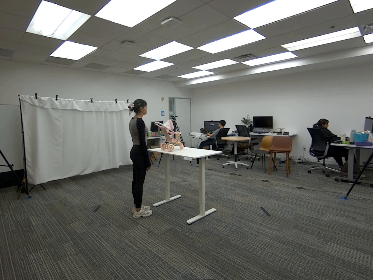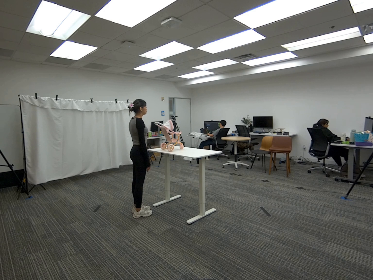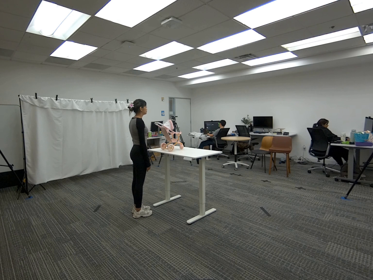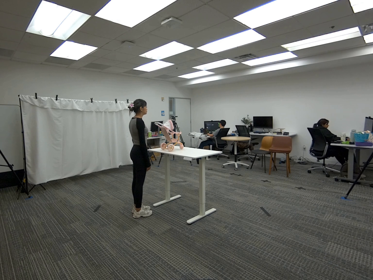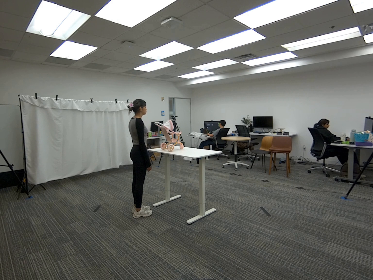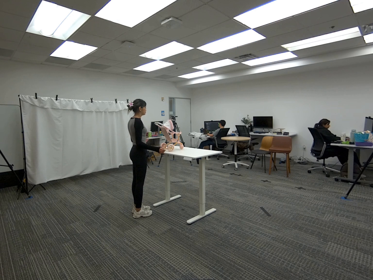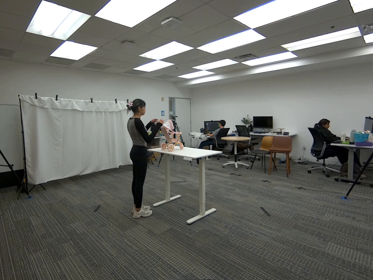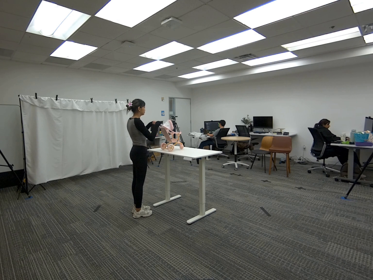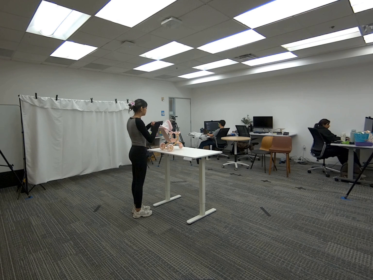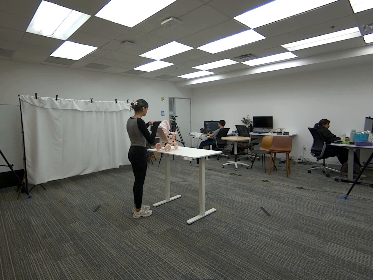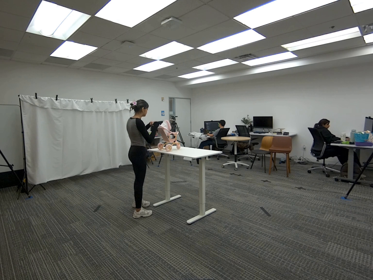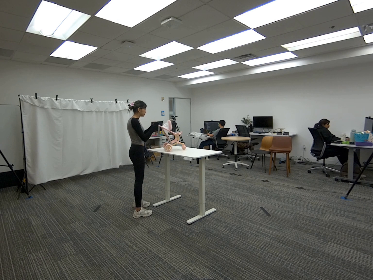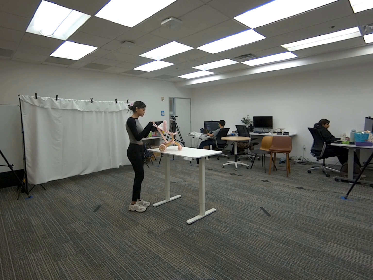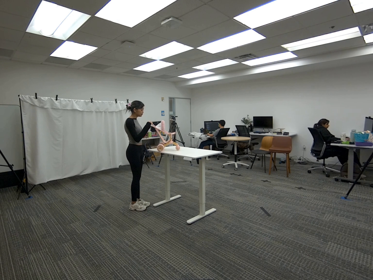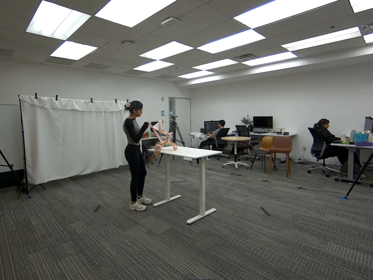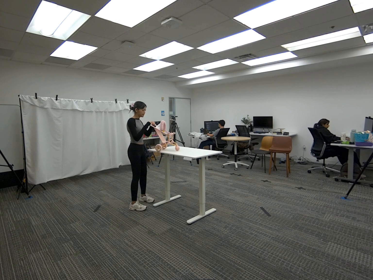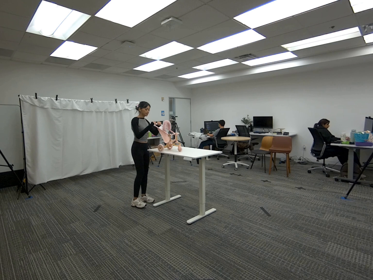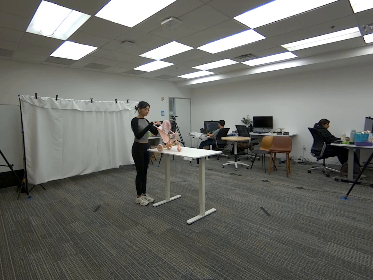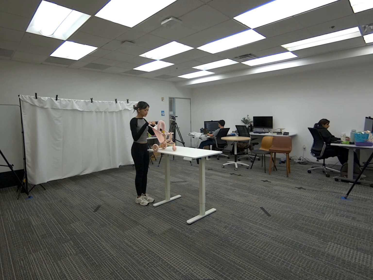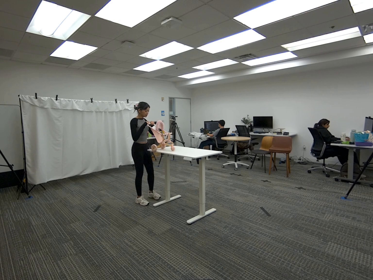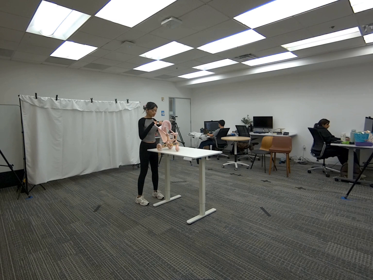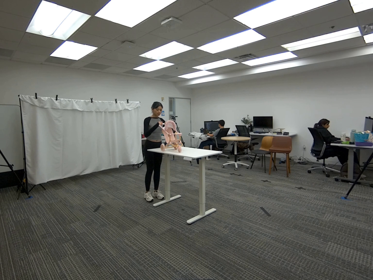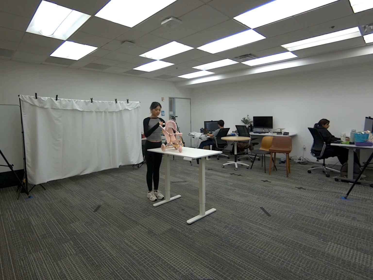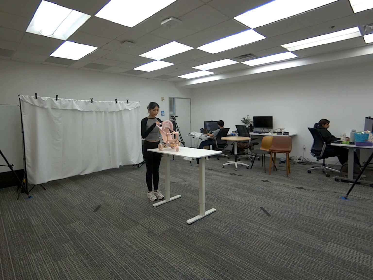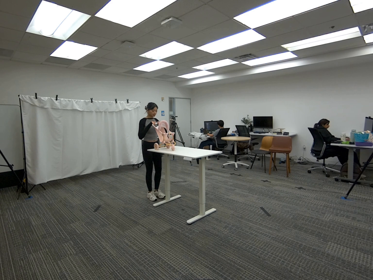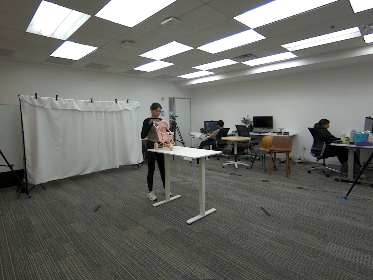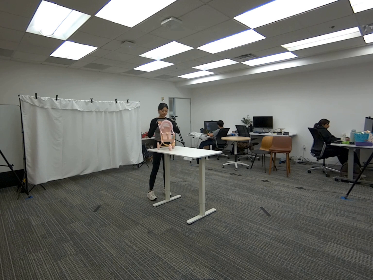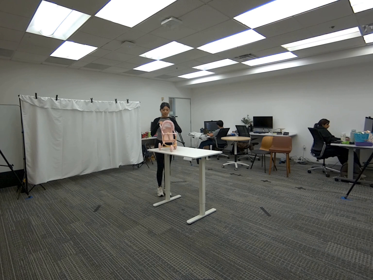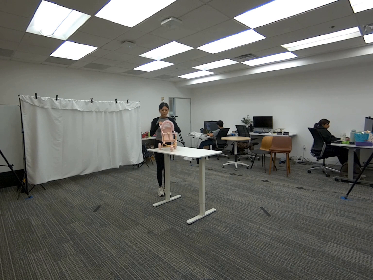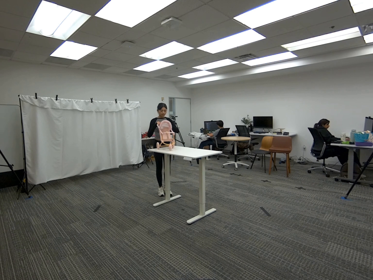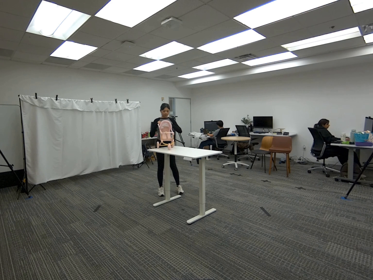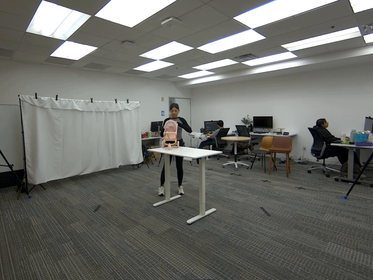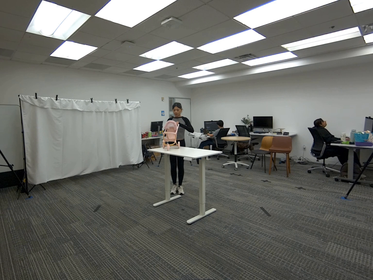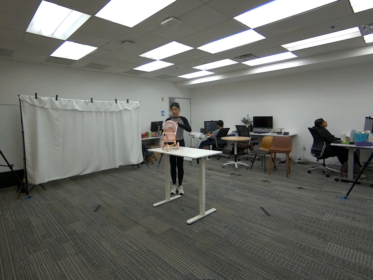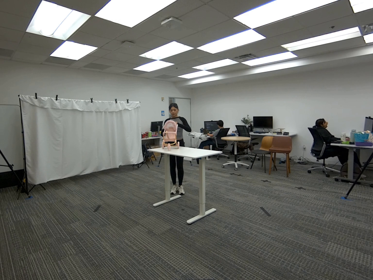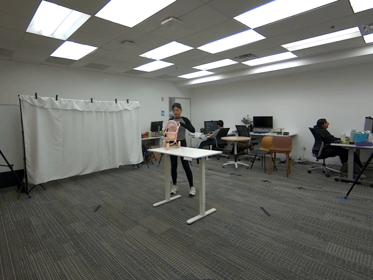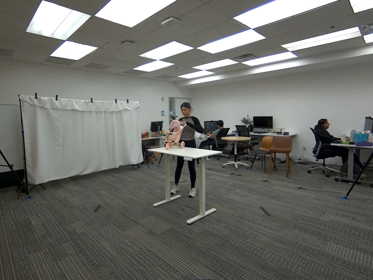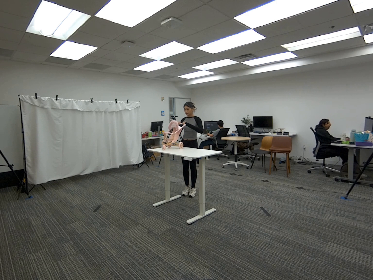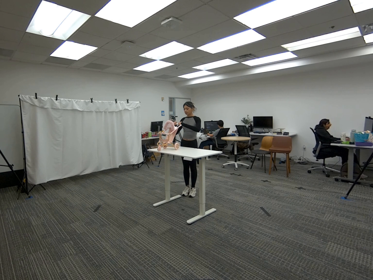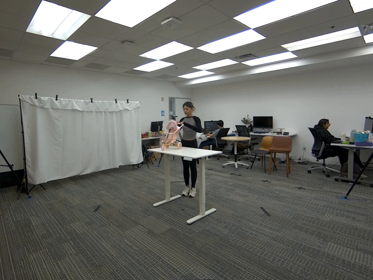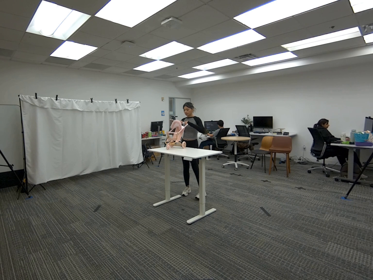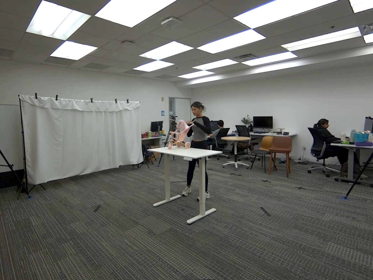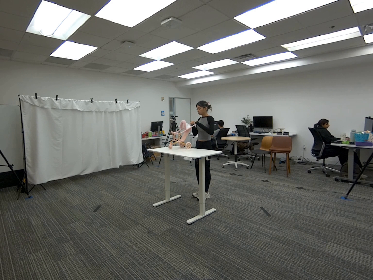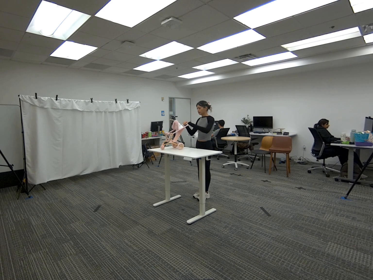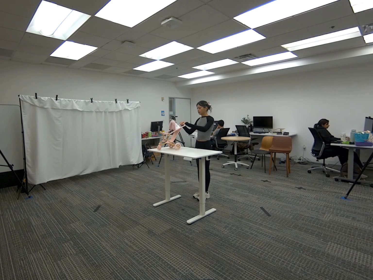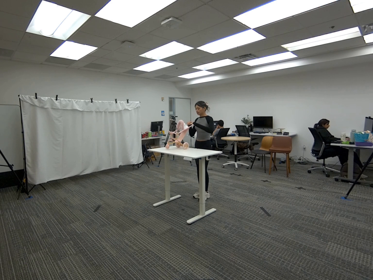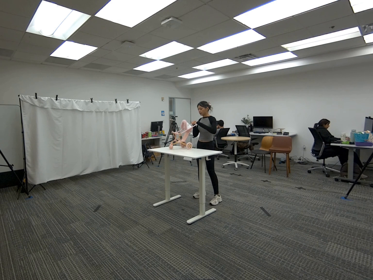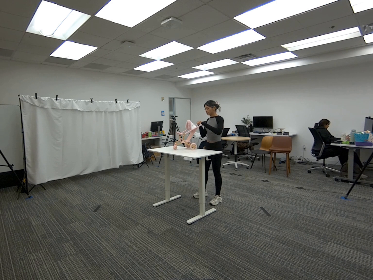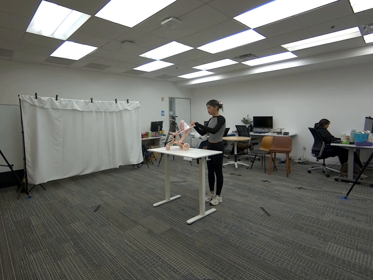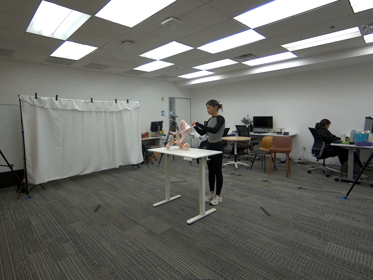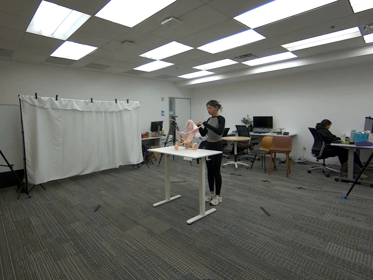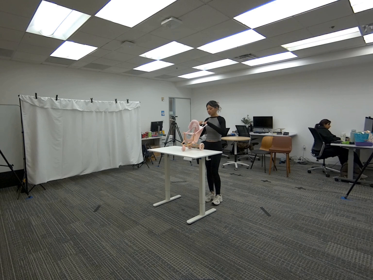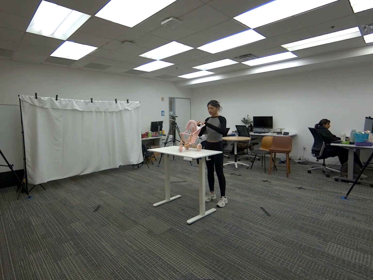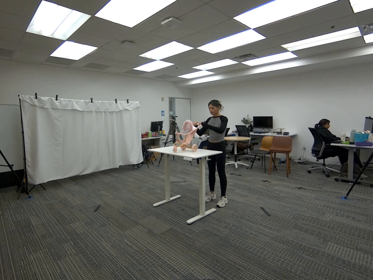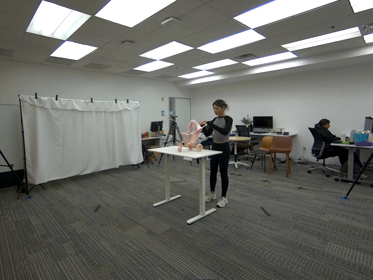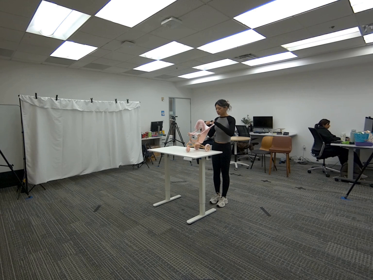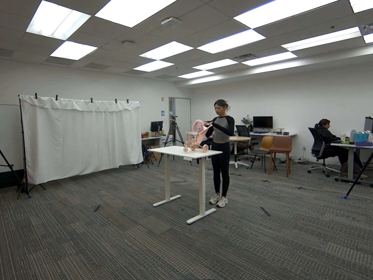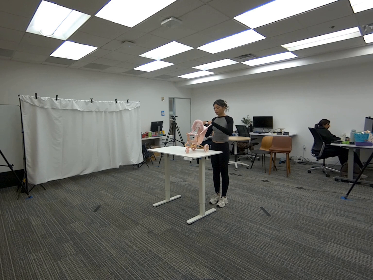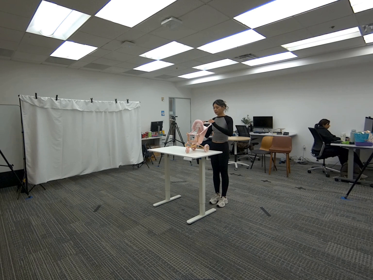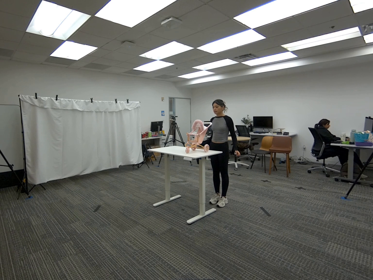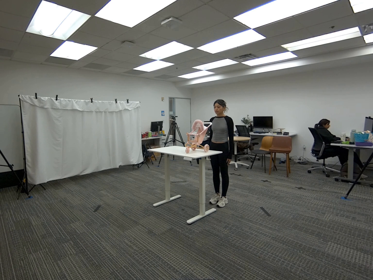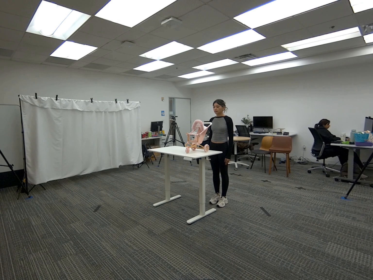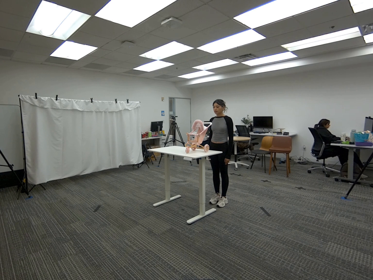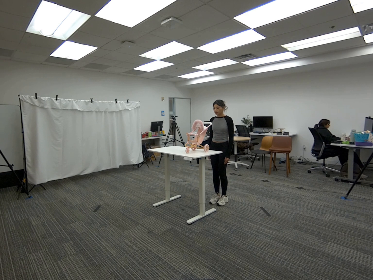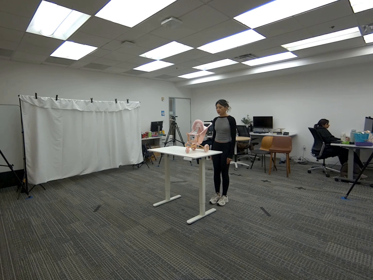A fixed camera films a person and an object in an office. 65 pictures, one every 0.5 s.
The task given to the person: Walk over to the toy stroller on the white desk and grab with both hands. roll the stroller back and forth on the desk surface while walking around the desk. Leave stroller on desk when finished and step away.
